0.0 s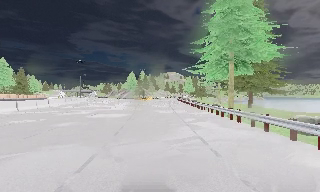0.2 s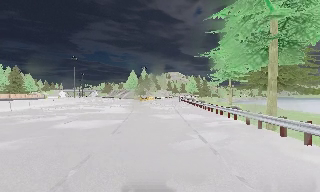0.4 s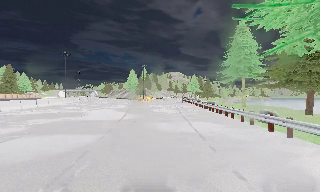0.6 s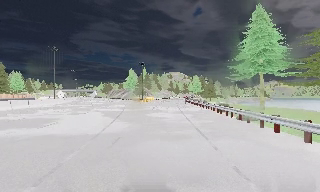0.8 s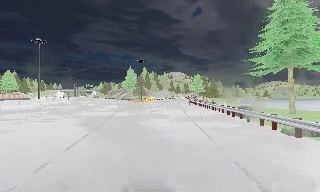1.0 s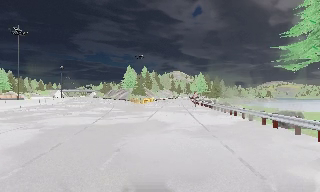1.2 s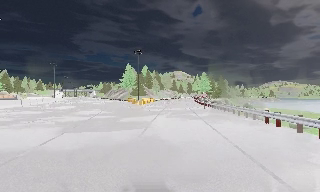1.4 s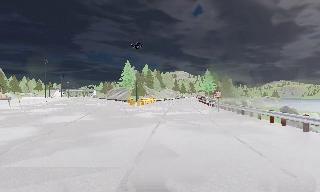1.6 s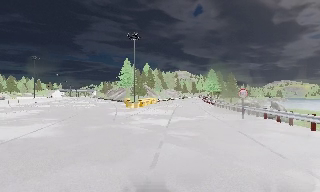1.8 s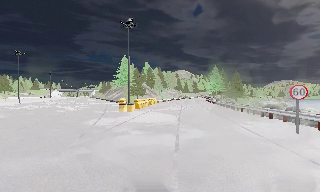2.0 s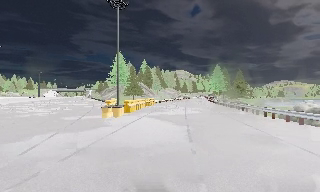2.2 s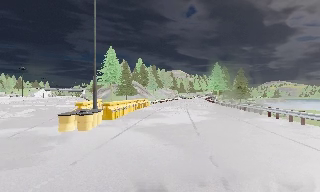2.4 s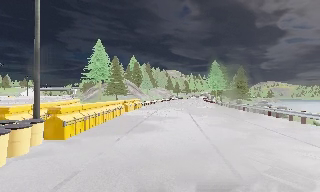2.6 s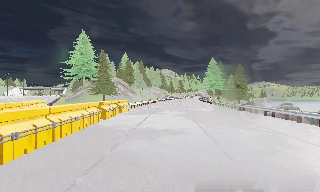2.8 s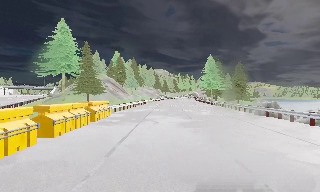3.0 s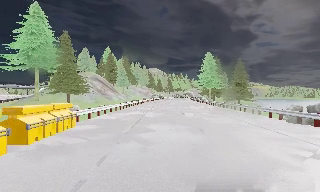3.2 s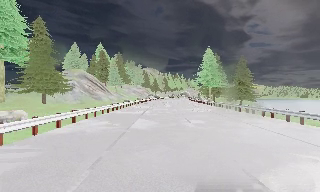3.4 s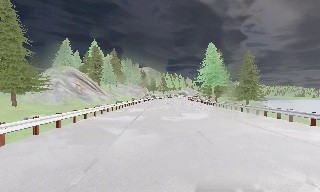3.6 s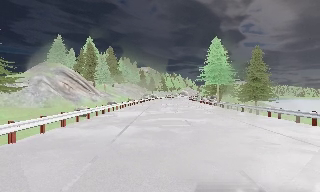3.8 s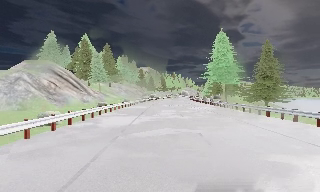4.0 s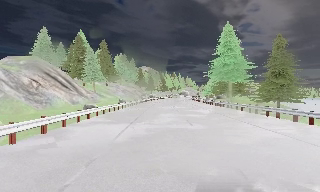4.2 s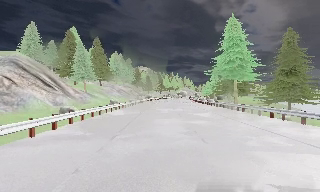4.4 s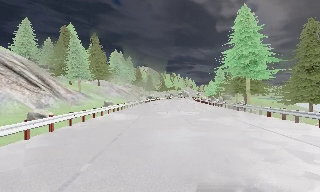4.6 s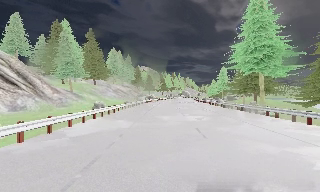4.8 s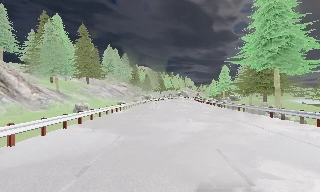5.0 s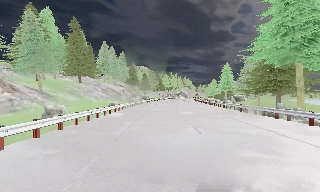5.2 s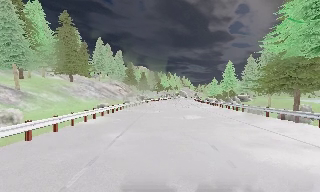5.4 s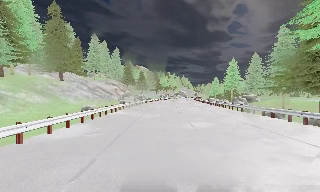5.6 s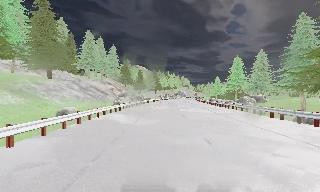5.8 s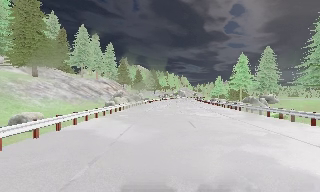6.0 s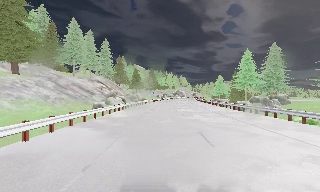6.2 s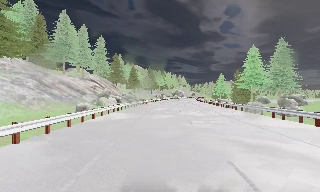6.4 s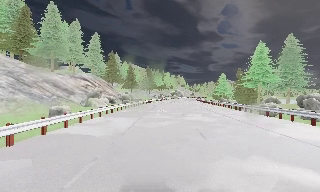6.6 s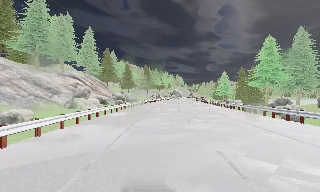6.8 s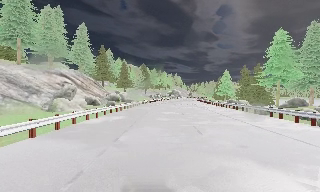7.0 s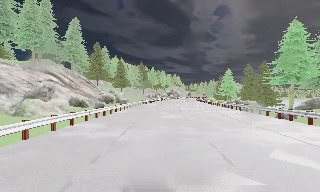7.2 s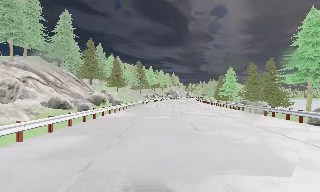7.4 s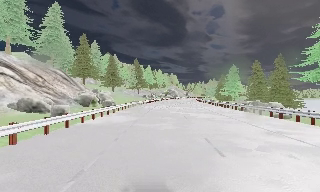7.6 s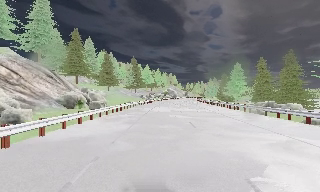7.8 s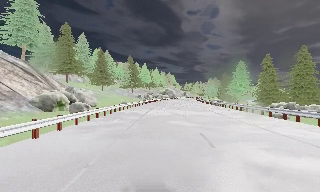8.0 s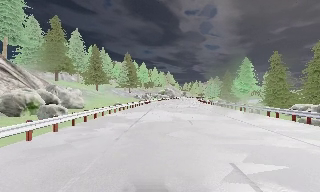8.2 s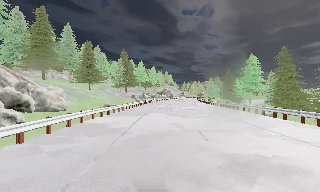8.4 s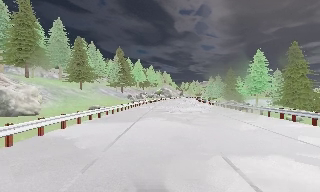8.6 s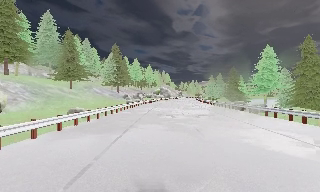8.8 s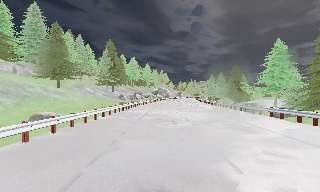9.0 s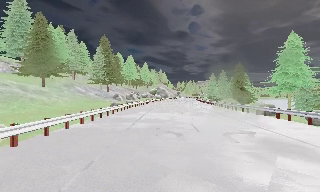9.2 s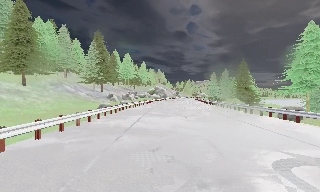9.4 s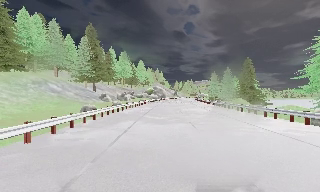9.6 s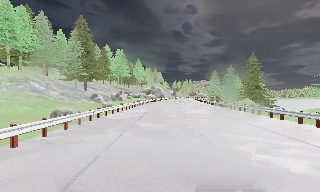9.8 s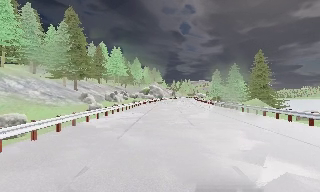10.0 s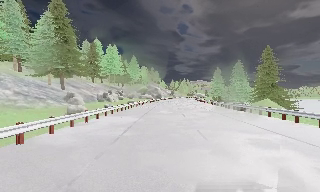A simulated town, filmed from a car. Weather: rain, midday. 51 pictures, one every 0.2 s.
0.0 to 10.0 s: The camera pans to its right, which is clockwise from overhead, by about 25 degrees. It travels forward, about 190 m, so what stands in front looms larger.
The film runs forward here.
